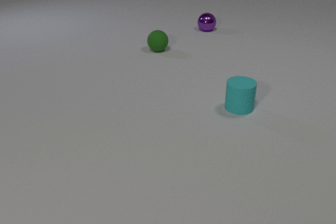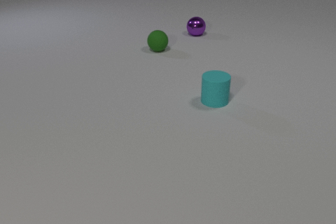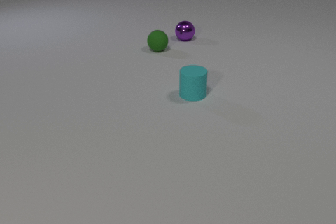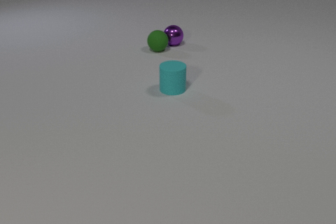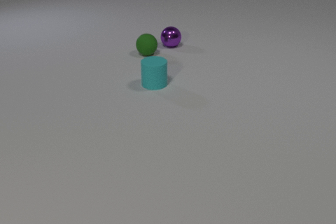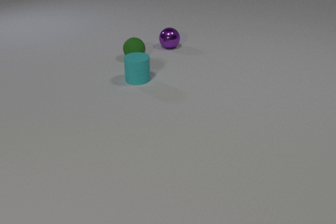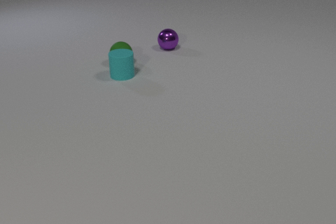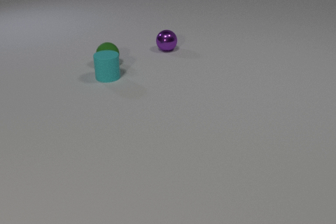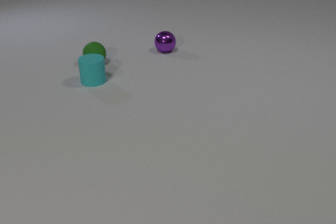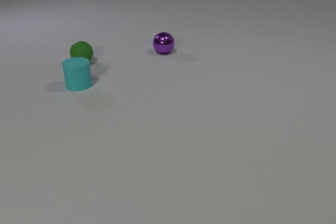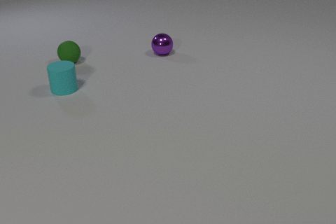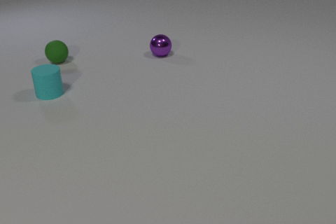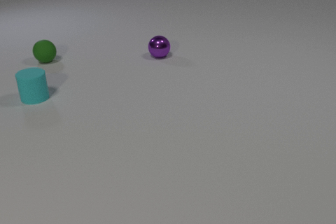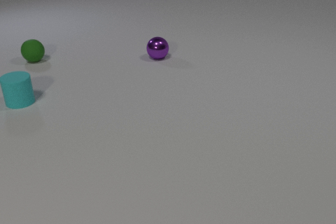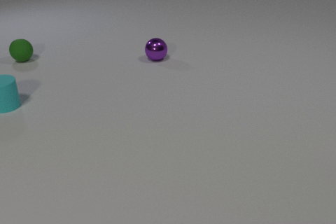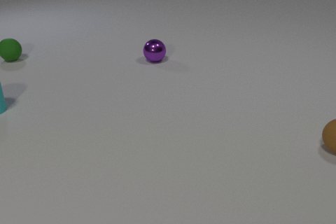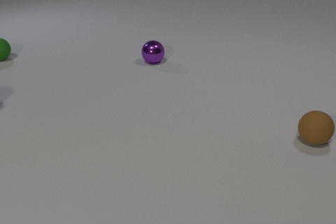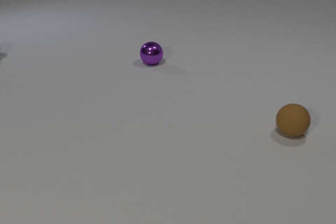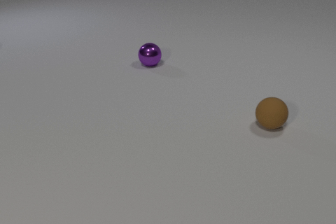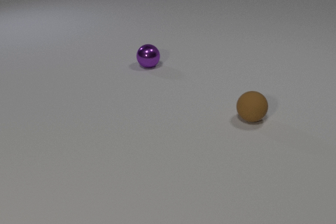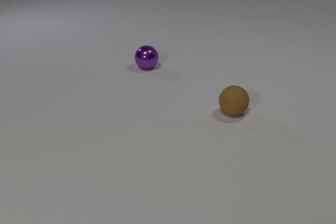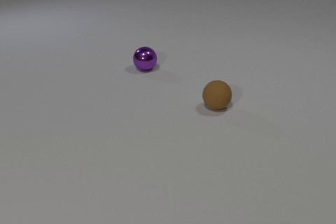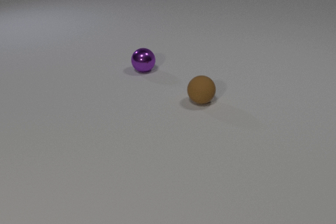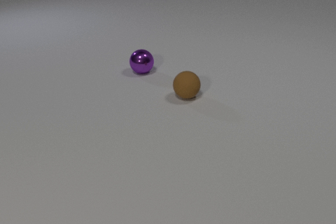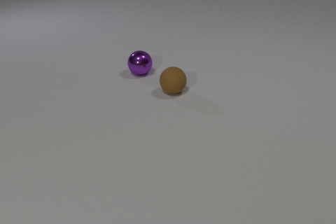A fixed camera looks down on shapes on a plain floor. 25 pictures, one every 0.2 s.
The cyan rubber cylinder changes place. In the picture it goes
to the left.
The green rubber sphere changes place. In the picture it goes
to the left.
0.0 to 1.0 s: The purple metal sphere rolls toward the camera and to the left. The green rubber sphere rolls to the left and toward the camera. The cyan rubber cylinder slides to the left and away from the camera. The purple metal sphere and the green rubber sphere collide.
1.0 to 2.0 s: The purple metal sphere rolls toward the camera. The green rubber sphere rolls to the left. The cyan rubber cylinder slides to the left. The green rubber sphere and the cyan rubber cylinder collide.
2.0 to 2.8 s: The purple metal sphere rolls toward the camera and to the left. The green rubber sphere rolls to the left and away from the camera. The cyan rubber cylinder slides to the left.
2.8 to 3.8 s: The purple metal sphere rolls toward the camera and to the left. The green rubber sphere rolls to the left and away from the camera, leaves at the left edge. The brown rubber sphere comes in at the right edge, rolls to the left. The cyan rubber cylinder slides to the left, leaves at the left edge.
3.8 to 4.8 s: The purple metal sphere rolls toward the camera and to the left. The brown rubber sphere rolls to the left and away from the camera.
How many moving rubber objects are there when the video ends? 1.
Are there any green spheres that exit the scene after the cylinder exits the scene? yes.
How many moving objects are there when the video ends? 2.
